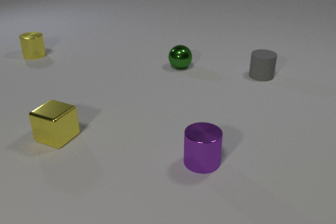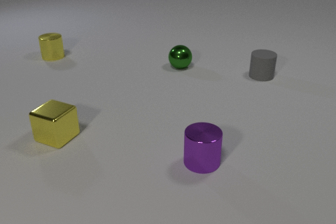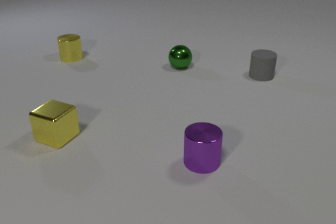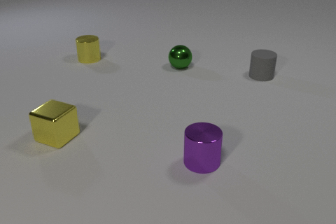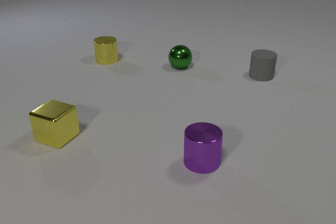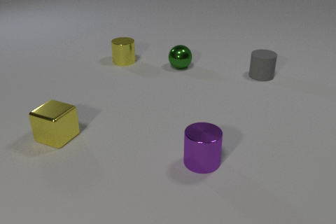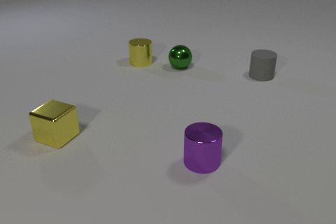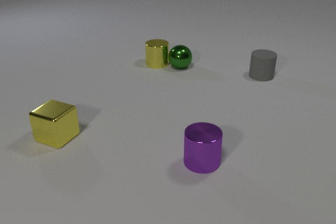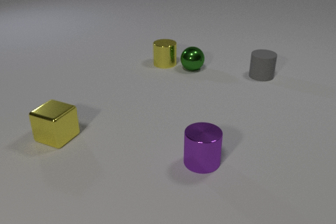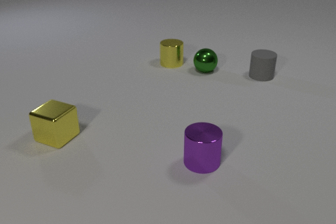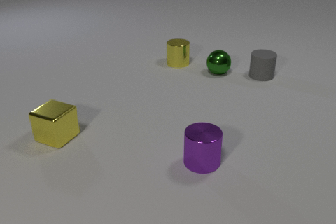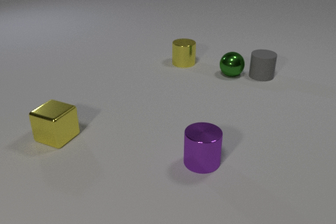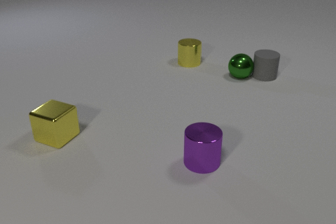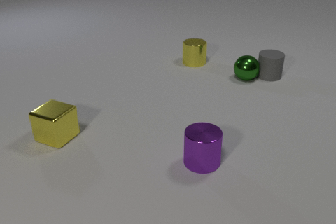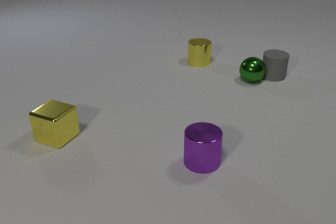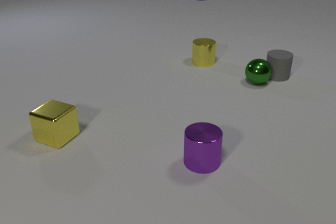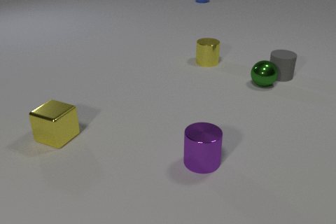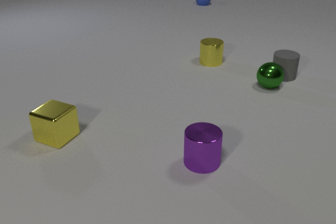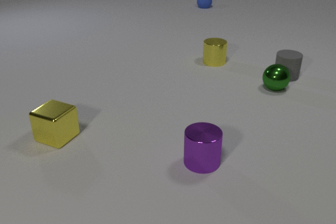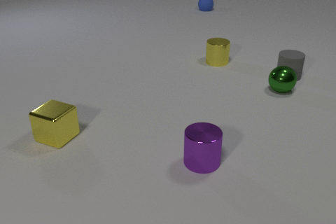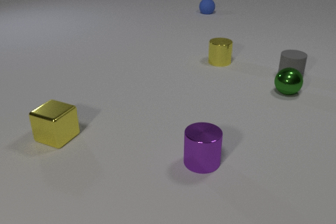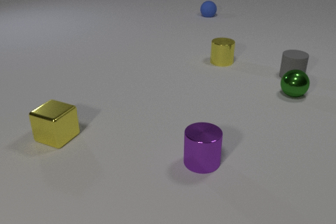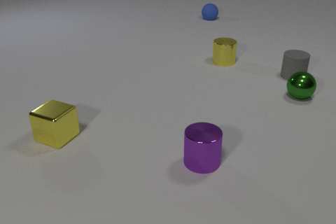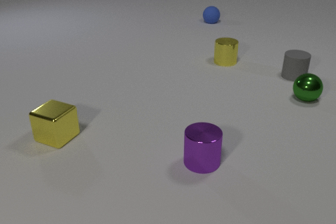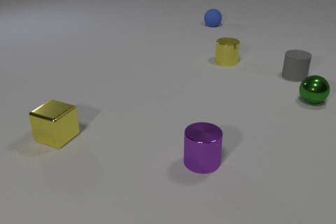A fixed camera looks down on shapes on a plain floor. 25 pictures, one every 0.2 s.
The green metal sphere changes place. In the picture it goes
to the right.
The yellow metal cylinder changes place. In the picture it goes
to the right.
0.0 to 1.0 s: The yellow metal cylinder slides to the right and toward the camera.
1.0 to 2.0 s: The yellow metal cylinder slides to the right. The green metal sphere rolls to the right. The yellow metal cylinder and the green metal sphere collide.
2.0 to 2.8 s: The yellow metal cylinder slides to the right. The green metal sphere rolls to the right. The gray rubber cylinder slides to the right. The green metal sphere and the gray rubber cylinder collide.
2.8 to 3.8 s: The yellow metal cylinder slides to the right. The green metal sphere rolls to the right and toward the camera. The blue rubber sphere comes in at the top edge, rolls toward the camera. The gray rubber cylinder slides to the right.
3.8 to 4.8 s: The yellow metal cylinder slides to the right. The green metal sphere rolls to the right and toward the camera. The blue rubber sphere rolls toward the camera. The gray rubber cylinder slides to the right.
How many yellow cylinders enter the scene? 0.
Are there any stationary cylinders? yes.
How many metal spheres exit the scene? 0.
